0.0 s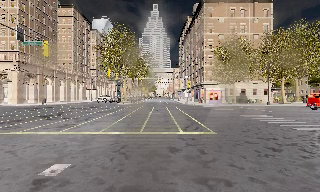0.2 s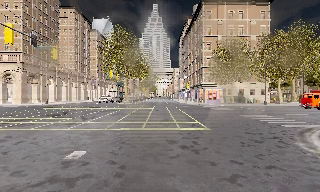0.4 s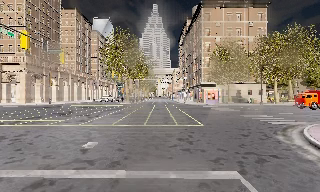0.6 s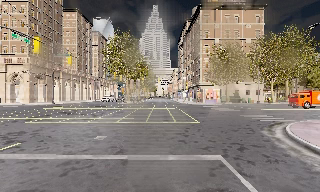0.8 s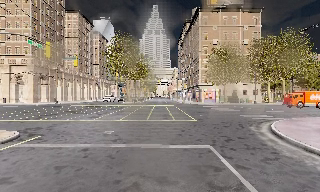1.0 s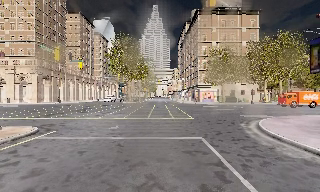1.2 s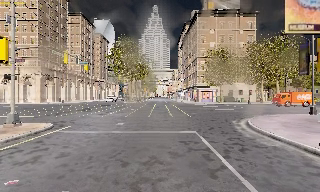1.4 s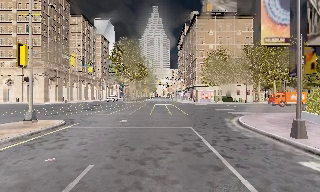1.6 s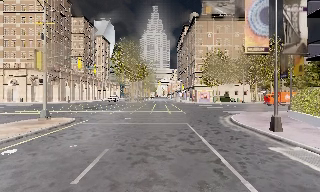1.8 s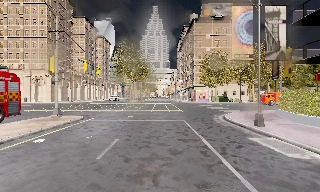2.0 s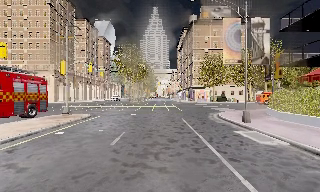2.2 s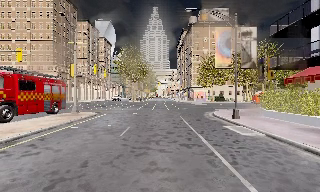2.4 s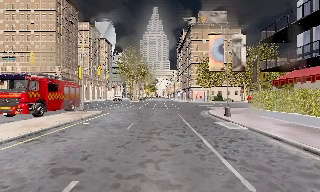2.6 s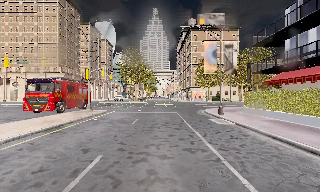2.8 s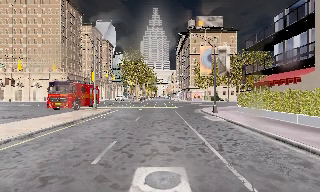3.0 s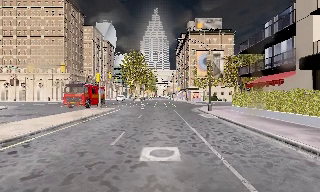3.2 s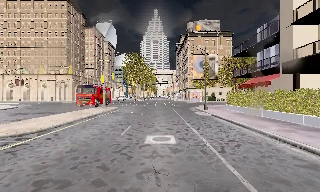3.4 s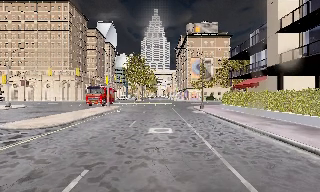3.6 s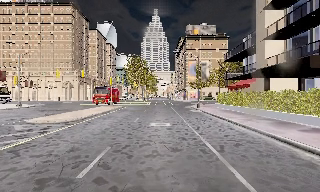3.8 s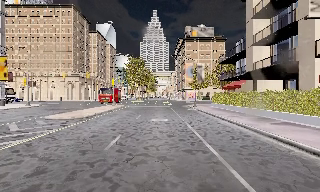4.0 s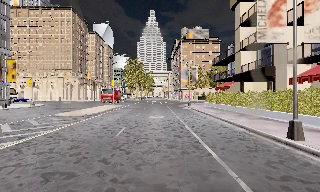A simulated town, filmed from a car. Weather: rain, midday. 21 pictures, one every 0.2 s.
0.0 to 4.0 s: The camera travels backward, about 25 m, so what stands in front gets smaller. It gains speed.
The film runs backward here.
